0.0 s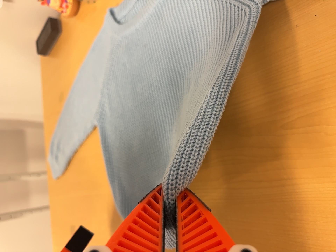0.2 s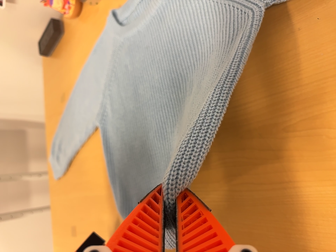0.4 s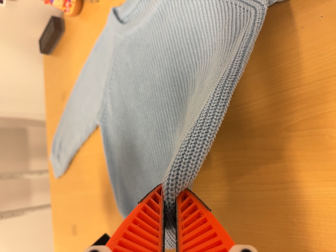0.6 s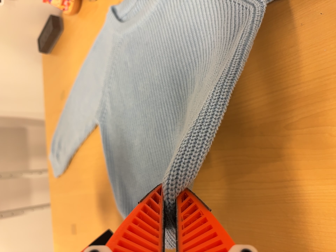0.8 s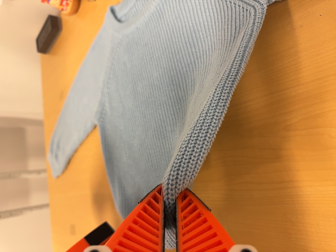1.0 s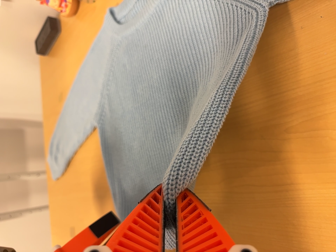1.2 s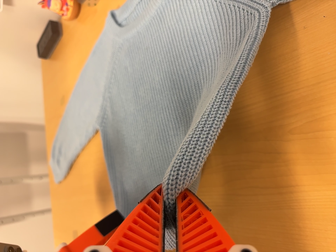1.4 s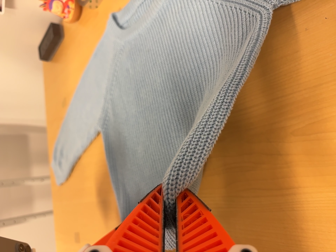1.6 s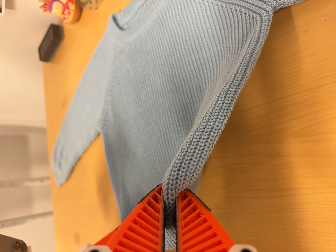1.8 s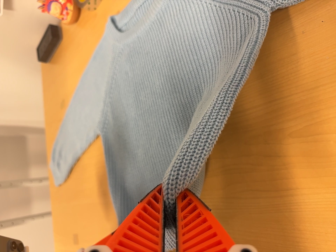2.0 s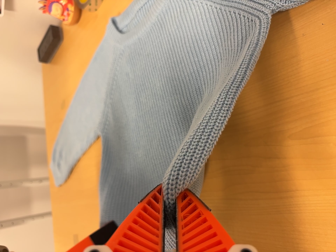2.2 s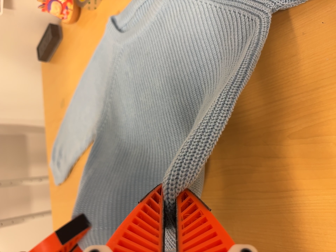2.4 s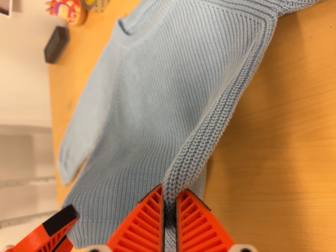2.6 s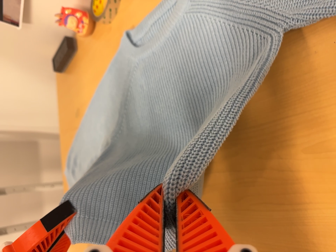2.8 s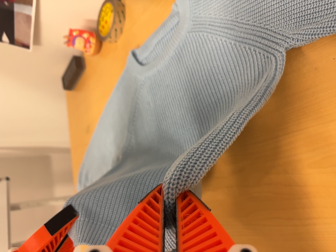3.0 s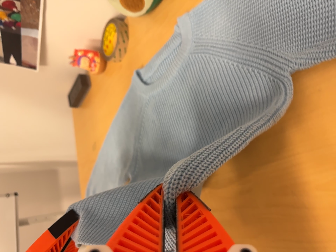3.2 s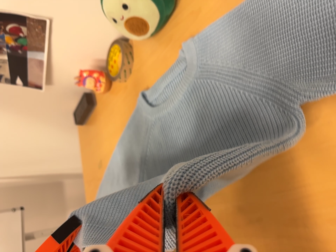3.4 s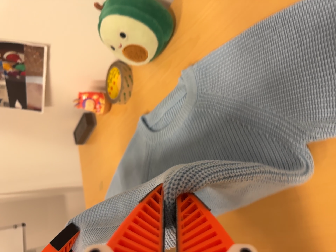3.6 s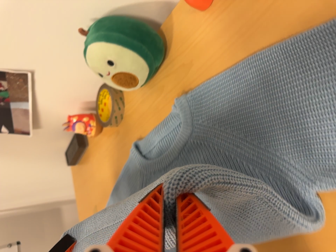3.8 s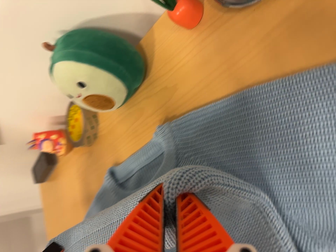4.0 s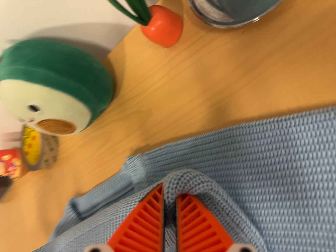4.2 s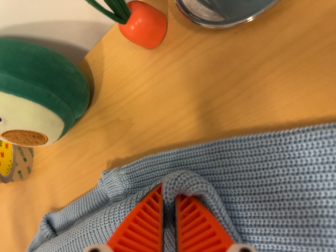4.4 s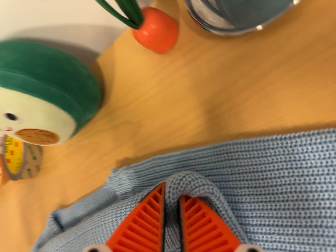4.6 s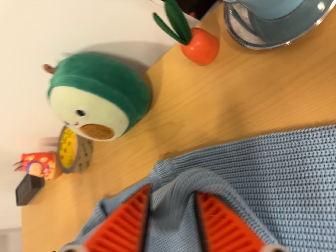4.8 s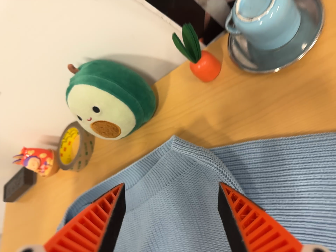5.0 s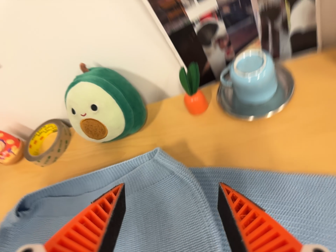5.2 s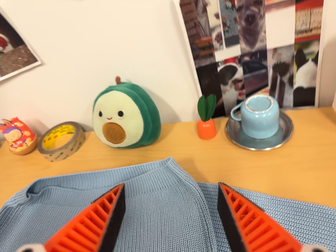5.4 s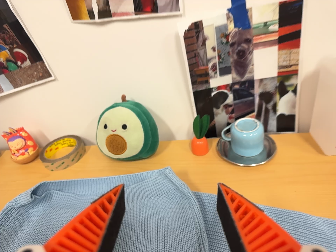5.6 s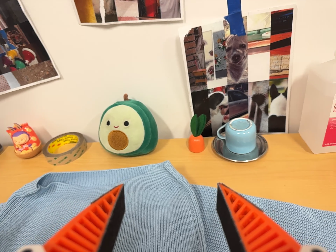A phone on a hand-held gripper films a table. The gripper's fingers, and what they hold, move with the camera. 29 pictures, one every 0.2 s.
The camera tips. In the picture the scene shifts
downward.
0.0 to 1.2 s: The camera shifts only a little, or ends up much as it began.
1.2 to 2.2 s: The camera keeps its place and its aim.
2.2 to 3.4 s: The camera travels toward the top of its view, about 12 cm, so close, fixed things drift downward. Its aim tips toward the top of its view by about 10 degrees, and the scene shifts downward.
3.4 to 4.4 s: The scene slides to the left, as the camera pans about 15 degrees to its right. It travels forward and toward the top of its view, about 20 cm, so what stands in front looms larger.
4.4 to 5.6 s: The camera pans to its right by about 15 degrees. It travels backward, toward the bottom of its view and to its left, about 36 cm. Its aim tips toward the top of its view by about 40 degrees. It rolls about its line of sight by about 40 degrees, and the scene rotates clockwise.
The film runs forward here.
